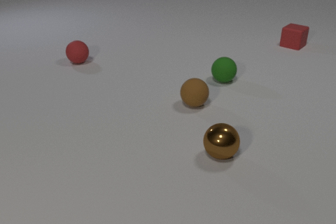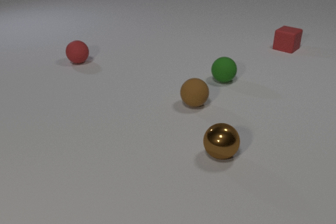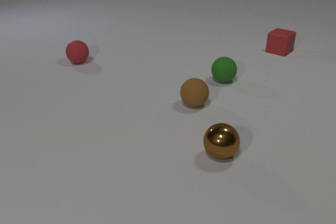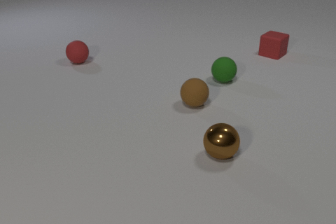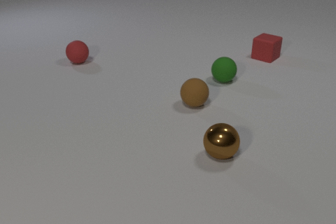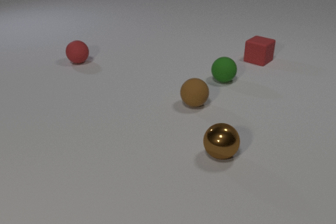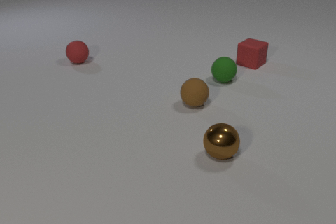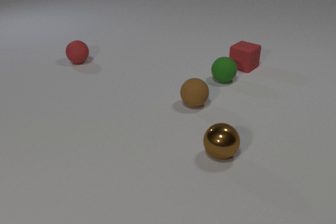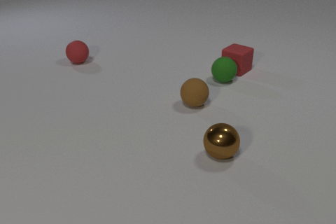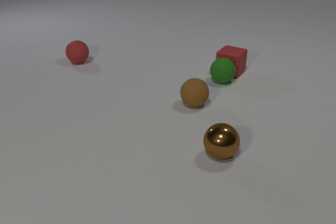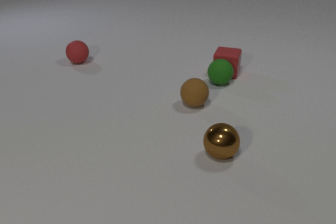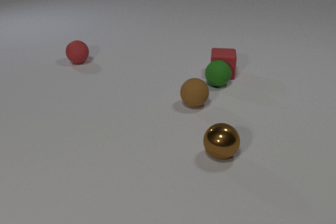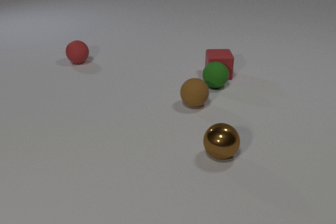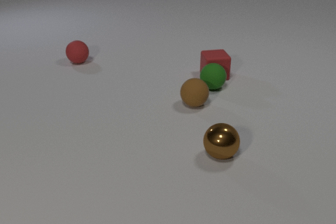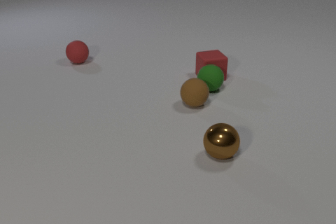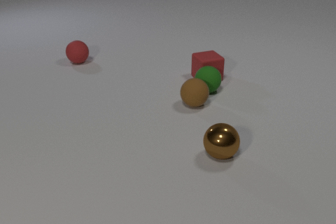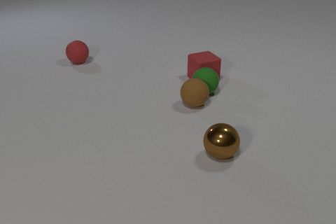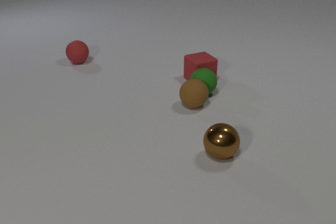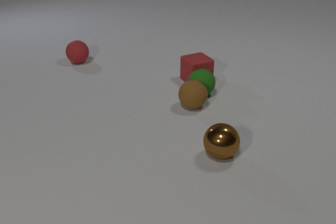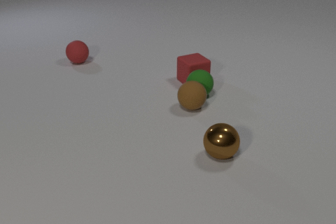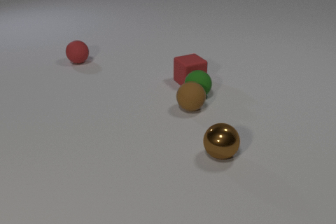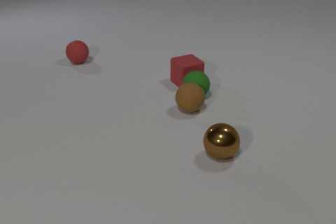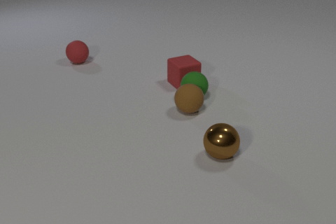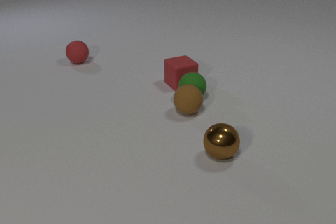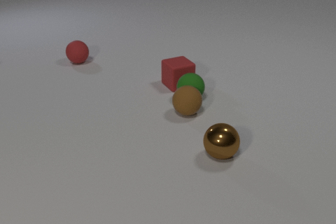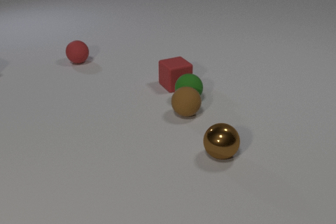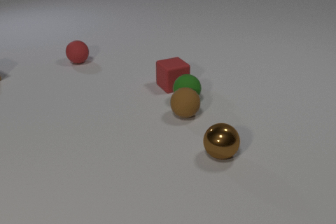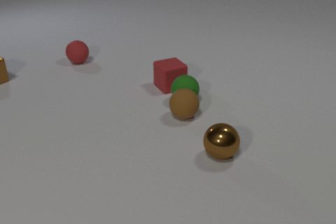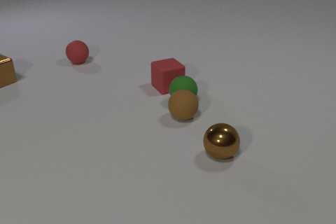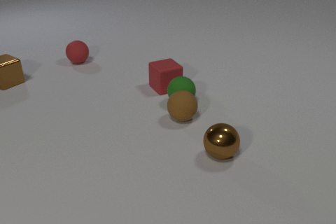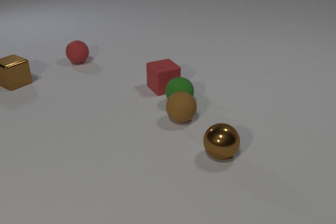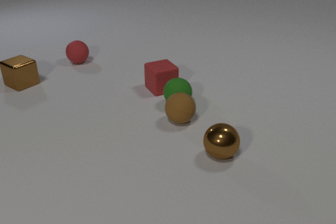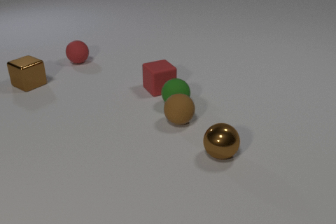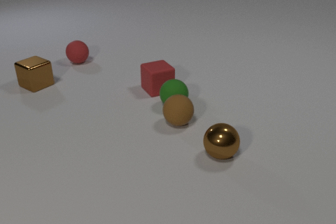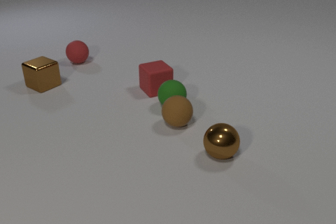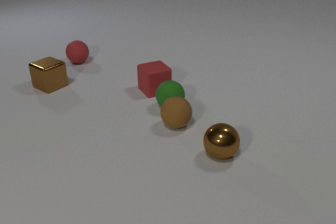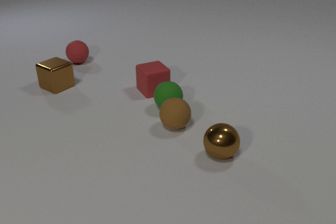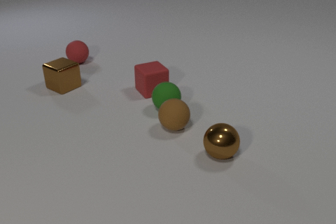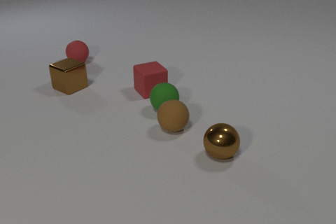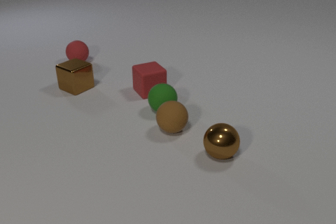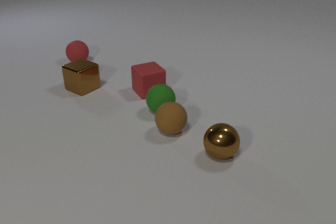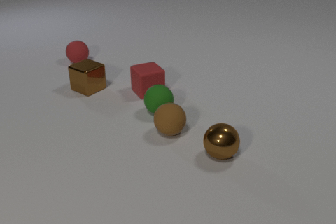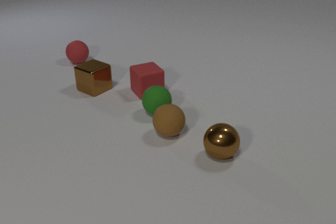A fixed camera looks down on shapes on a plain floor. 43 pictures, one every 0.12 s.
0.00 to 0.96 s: The red rubber cube slides toward the camera and to the left.
0.96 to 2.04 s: The red rubber cube slides to the left and toward the camera, spins so that its near face slides to the right, counterclockwise seen from above. The green rubber sphere rolls toward the camera and to the left. The red rubber cube and the green rubber sphere collide. The green rubber sphere and the brown rubber sphere collide.
2.04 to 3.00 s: The red rubber cube slides to the left and toward the camera. The green rubber sphere rolls toward the camera and to the left. The brown rubber sphere rolls toward the camera and to the left.
3.00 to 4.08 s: The red rubber cube slides to the left and toward the camera. The green rubber sphere rolls to the left and toward the camera. The brown metal cube comes in at the left edge, slides to the right and toward the camera. The brown rubber sphere rolls toward the camera and to the left.
4.08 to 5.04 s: The red rubber cube slides to the left. The green rubber sphere rolls to the left and toward the camera. The brown metal cube slides to the right and toward the camera. The brown rubber sphere rolls toward the camera and to the left.
Are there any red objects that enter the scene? no.
What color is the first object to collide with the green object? red.
What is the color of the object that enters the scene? brown.
